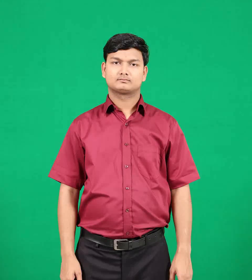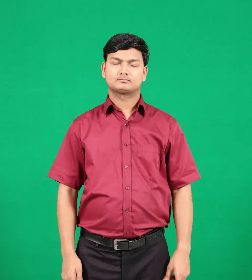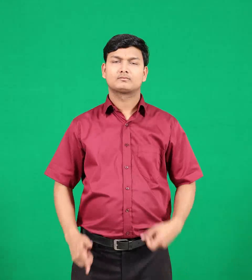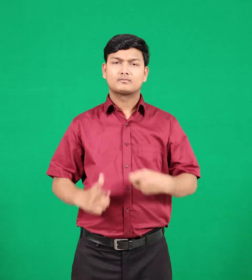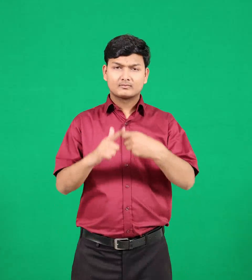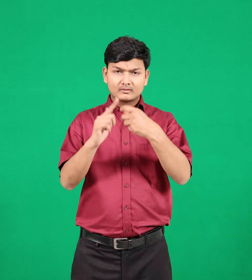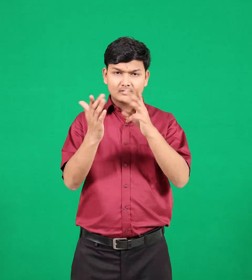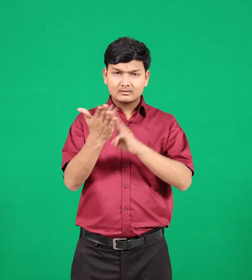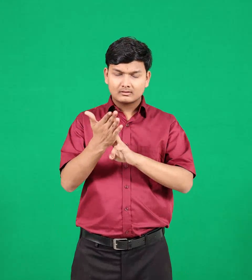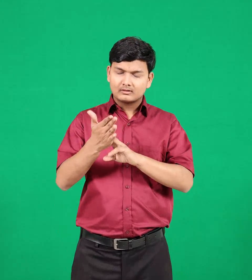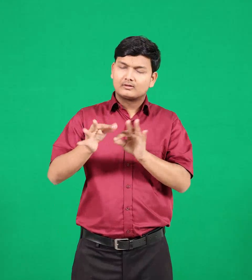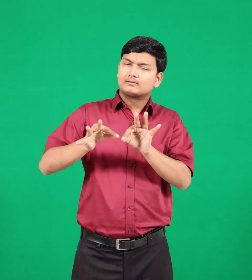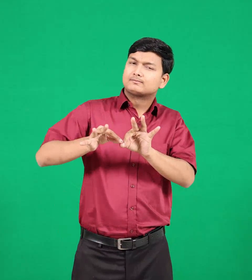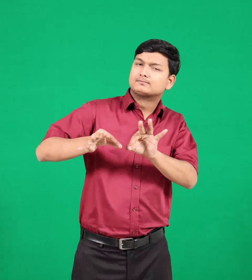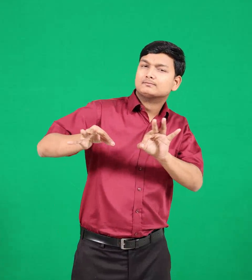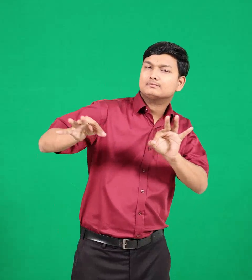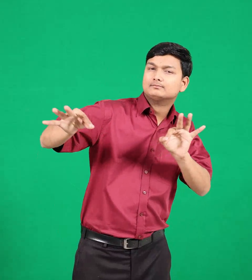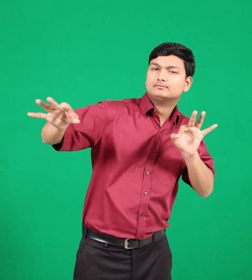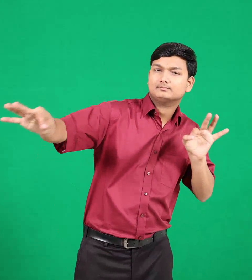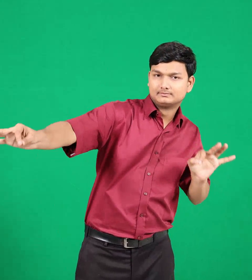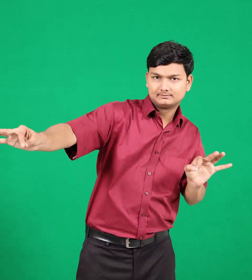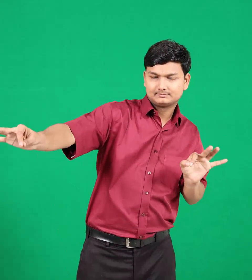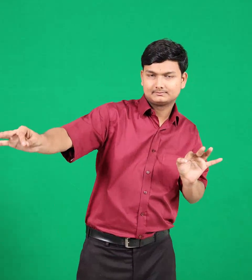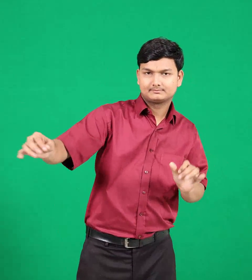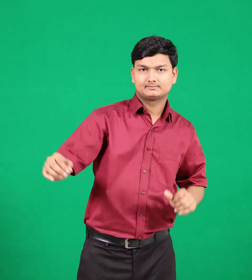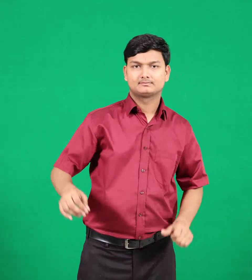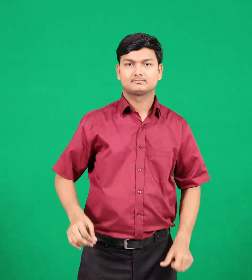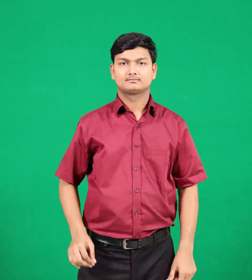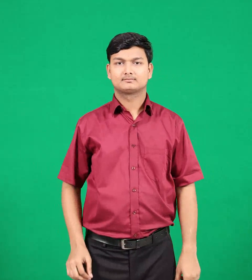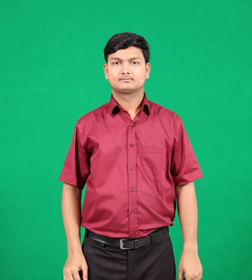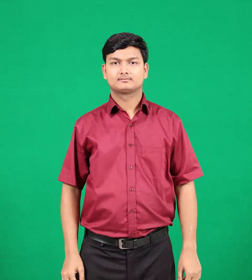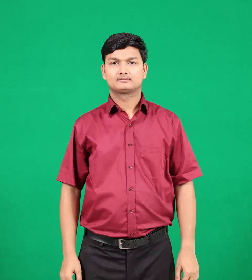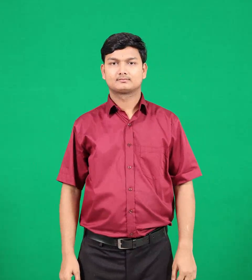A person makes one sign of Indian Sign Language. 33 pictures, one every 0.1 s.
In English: kilometer
